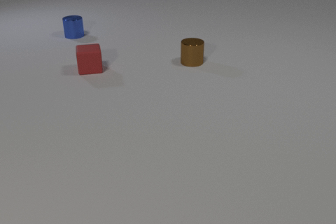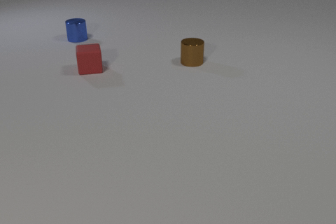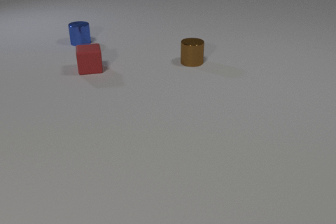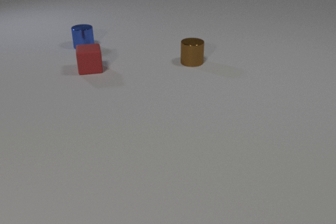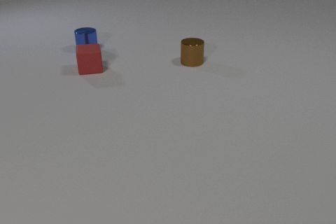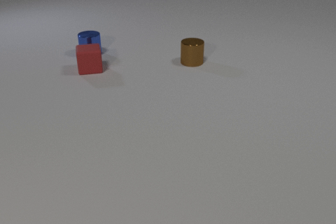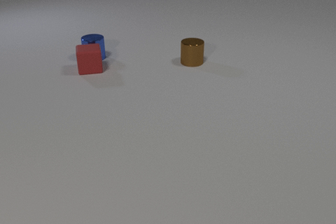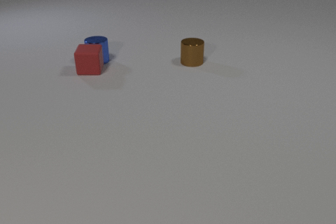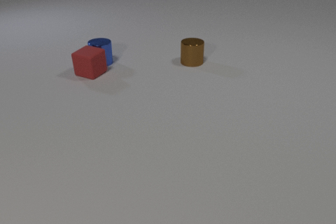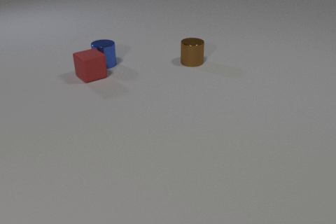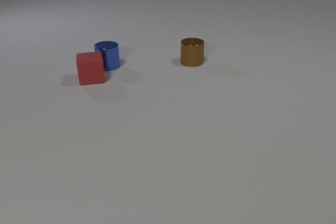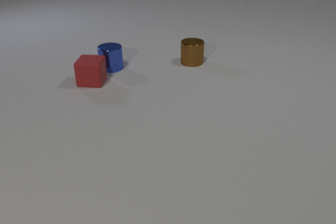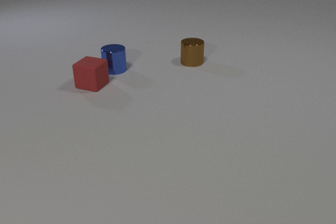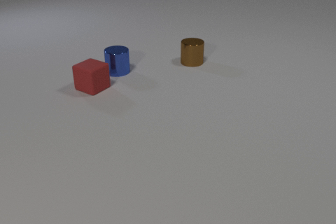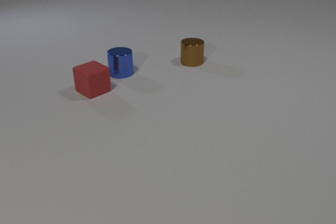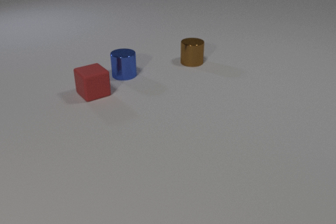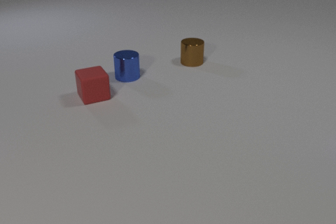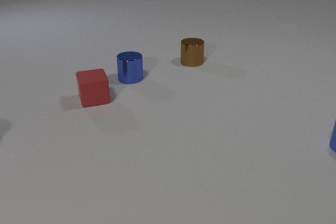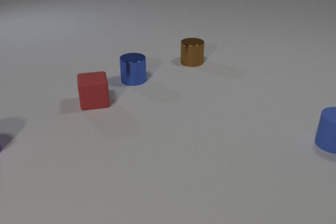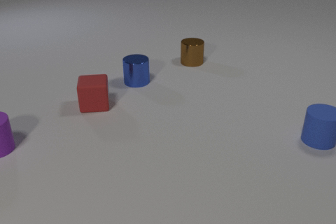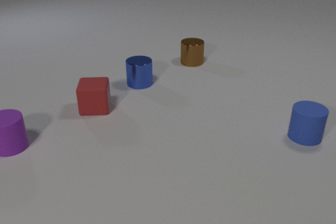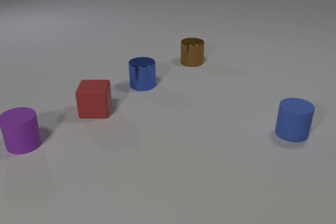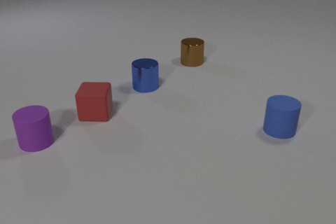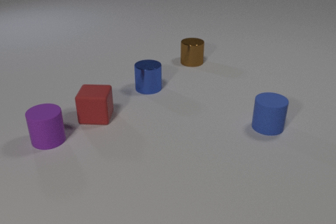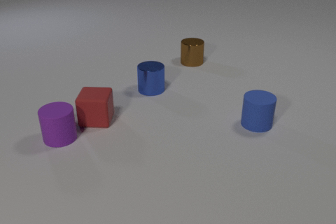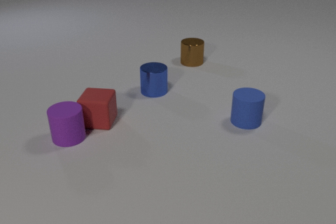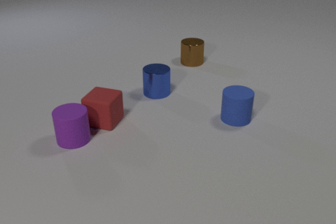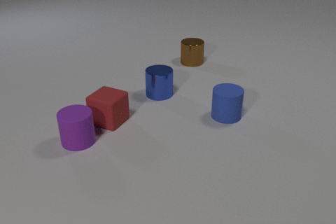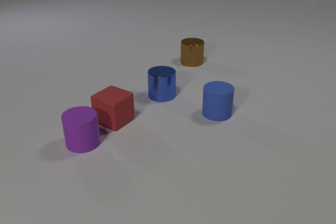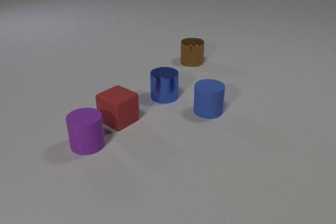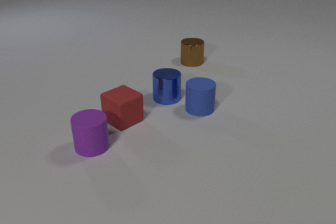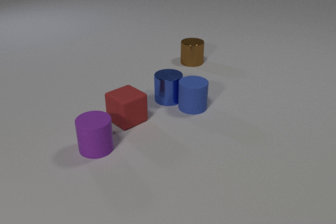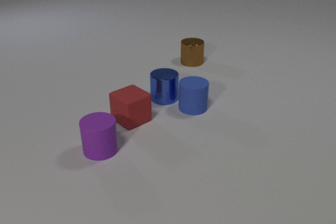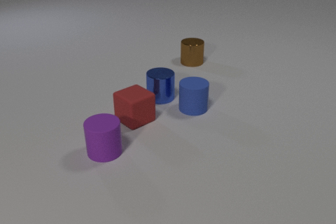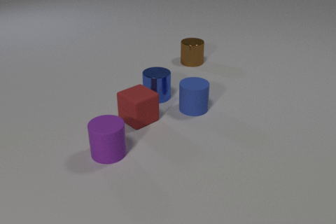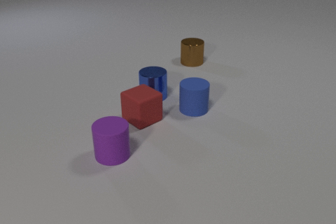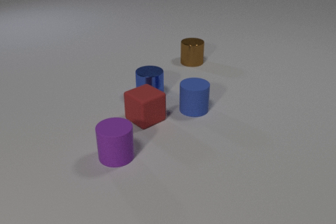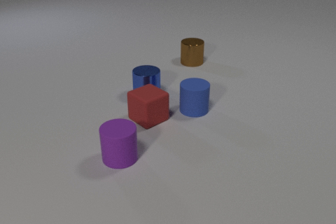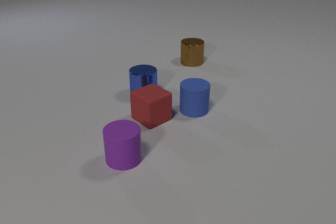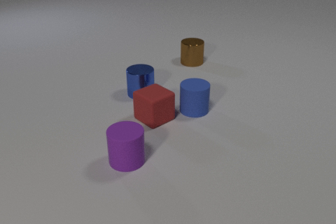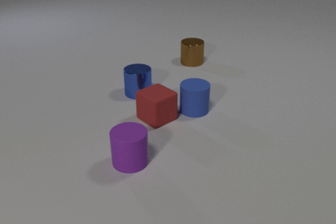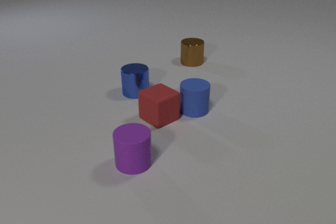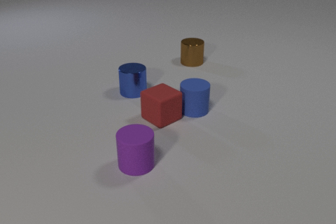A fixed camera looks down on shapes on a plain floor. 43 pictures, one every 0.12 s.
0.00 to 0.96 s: The blue metal cylinder slides toward the camera. The red rubber cube slides toward the camera, spins so that its near face slides to the left, clockwise seen from above. The blue metal cylinder and the red rubber cube collide.
0.96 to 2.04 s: The blue metal cylinder slides toward the camera and to the right. The red rubber cube slides toward the camera, spins so that its near face slides to the left, clockwise seen from above. The blue rubber cylinder comes in at the right edge.
2.04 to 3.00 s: The blue metal cylinder slides toward the camera and to the right. The red rubber cube slides toward the camera, spins clockwise seen from above by about 30 degrees, its near face sliding to the left. The purple rubber cylinder comes in at the left edge, slides to the right. The blue rubber cylinder slides to the left. The red rubber cube and the purple rubber cylinder collide.
3.00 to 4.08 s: The blue metal cylinder slides toward the camera. The red rubber cube slides to the right, spins clockwise seen from above by about 45 degrees, its near face sliding to the left. The purple rubber cylinder slides to the right and toward the camera. The blue rubber cylinder slides to the left. The blue metal cylinder and the blue rubber cylinder collide.
4.08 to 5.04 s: The blue metal cylinder slides to the left and away from the camera. The red rubber cube slides to the right. The purple rubber cylinder slides to the right and toward the camera.
How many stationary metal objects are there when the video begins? 1.
What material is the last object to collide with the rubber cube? rubber.
How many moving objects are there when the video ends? 3.
